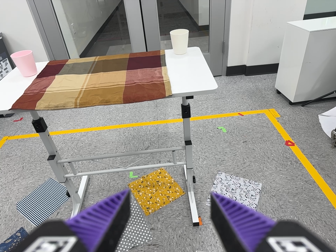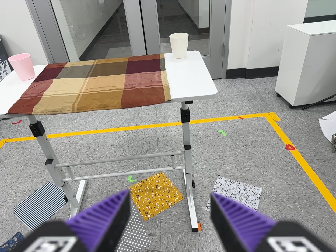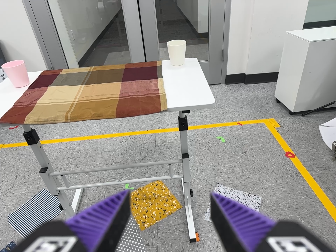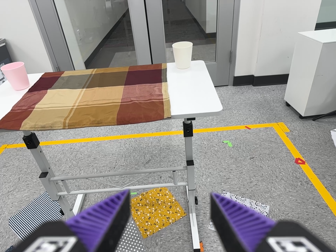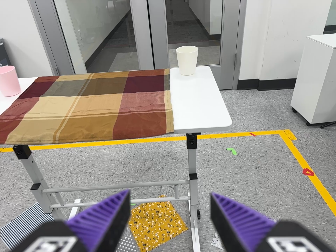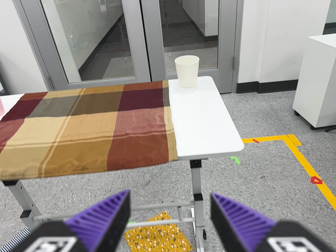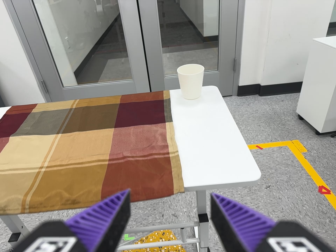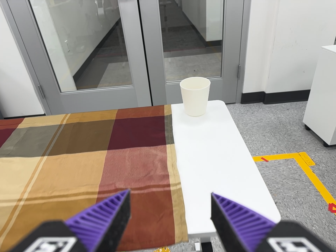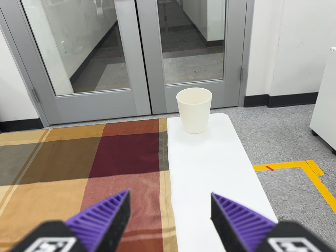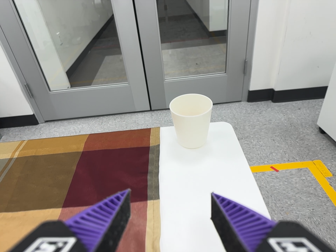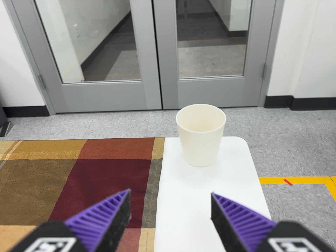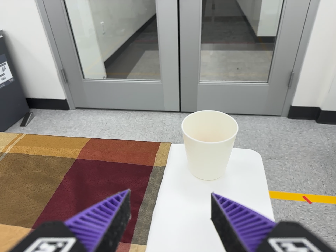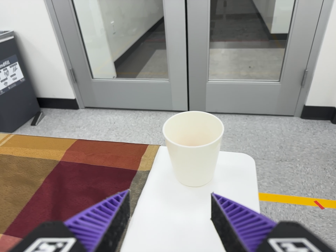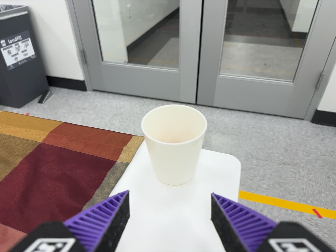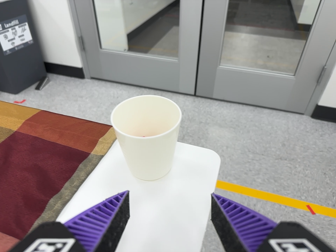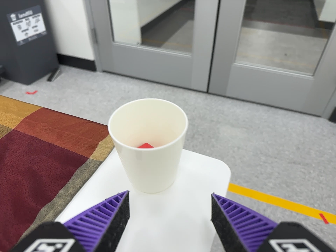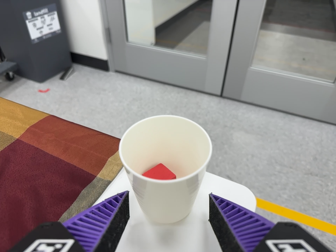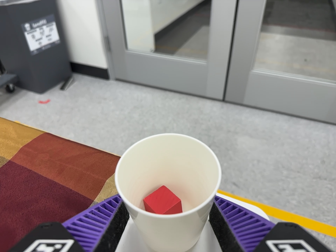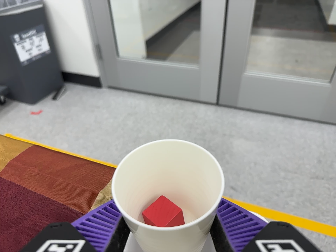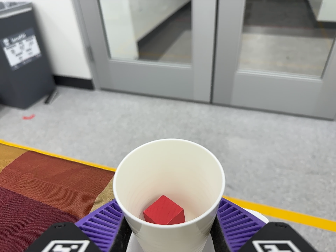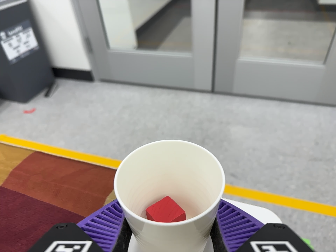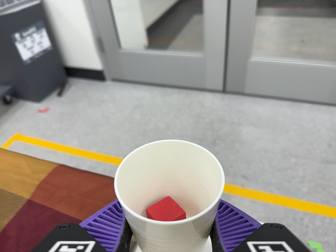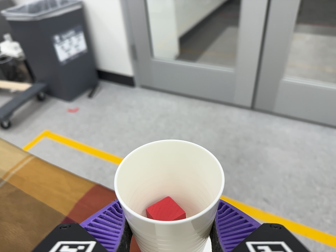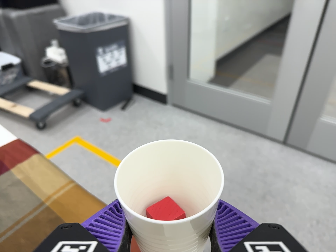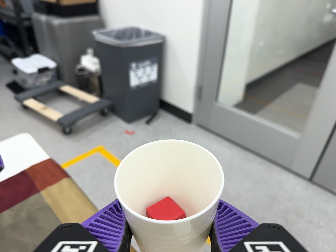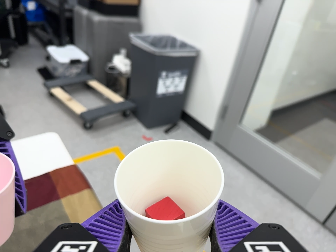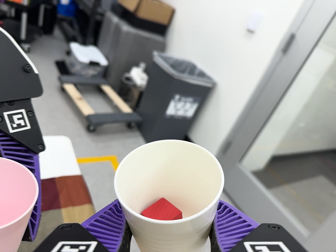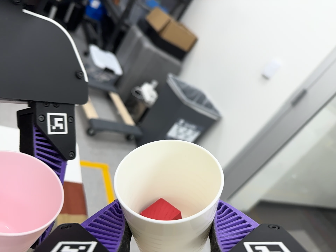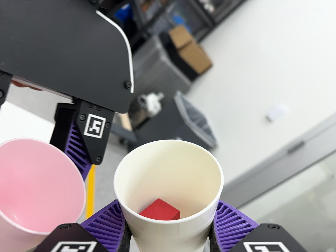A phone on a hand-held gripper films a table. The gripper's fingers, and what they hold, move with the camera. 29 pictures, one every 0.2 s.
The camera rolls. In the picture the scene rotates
clockwise.
0.0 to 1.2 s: The camera travels forward and toward the top of its view, about 36 cm, so what stands in front looms larger.
1.2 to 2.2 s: The camera travels forward and toward the top of its view, about 38 cm, so what stands in front looms larger. It rolls about its line of sight by about 10 degrees, and the scene rotates clockwise.
2.2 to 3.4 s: The camera pans to its left by about 10 degrees. It travels forward and to its right, about 20 cm, so what stands in front looms larger. It rolls about its line of sight by about 10 degrees, and the scene rotates clockwise.
3.4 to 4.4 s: The camera travels toward the top of its view and to its left, about 9 cm, so close, fixed things drift downward.
4.4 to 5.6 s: The camera travels toward the top of its view and to its left, about 32 cm, so close, fixed things drift downward. Its aim tips toward the top of its view by about 20 degrees, and the scene shifts downward. It rolls about its line of sight by about 65 degrees, and the scene rotates clockwise.
The film runs forward here.
